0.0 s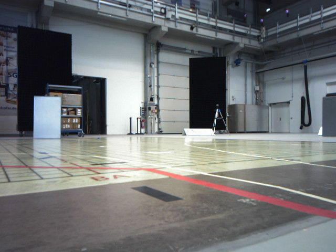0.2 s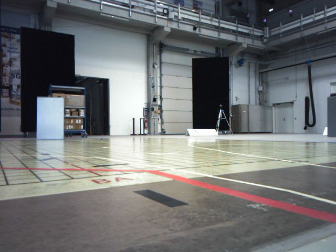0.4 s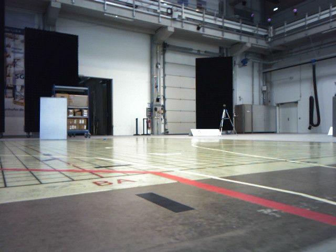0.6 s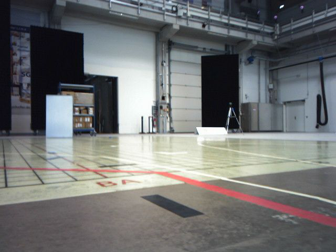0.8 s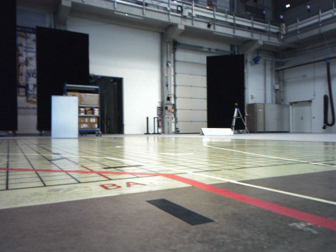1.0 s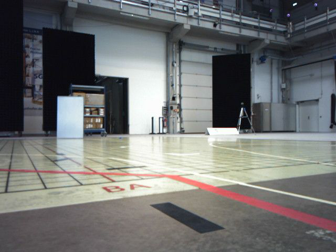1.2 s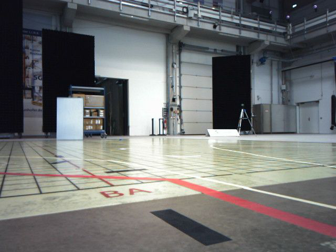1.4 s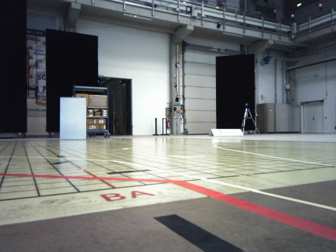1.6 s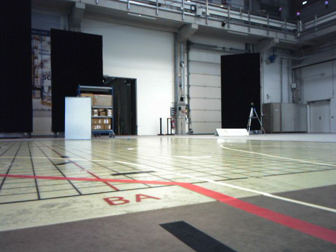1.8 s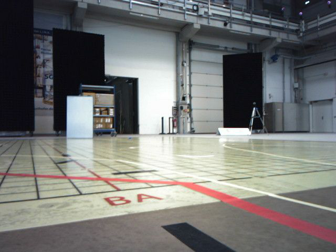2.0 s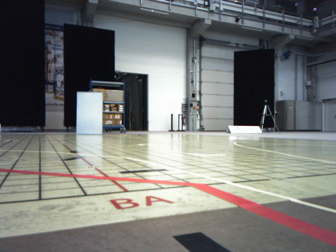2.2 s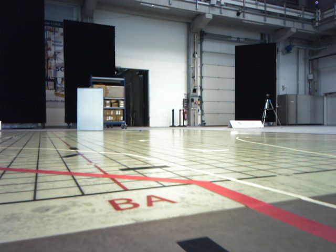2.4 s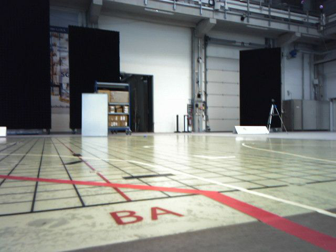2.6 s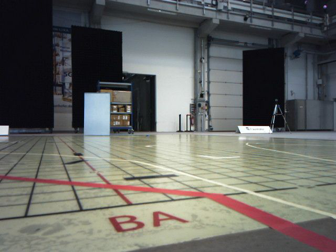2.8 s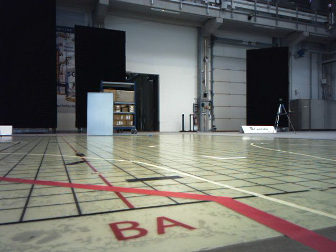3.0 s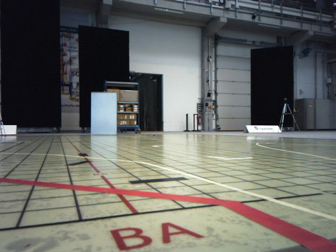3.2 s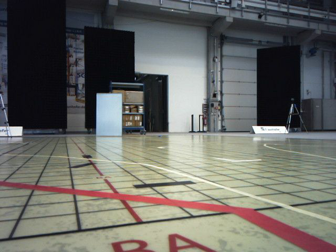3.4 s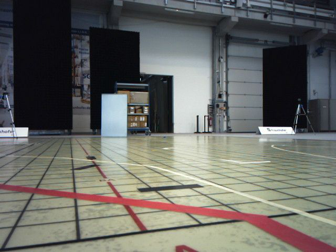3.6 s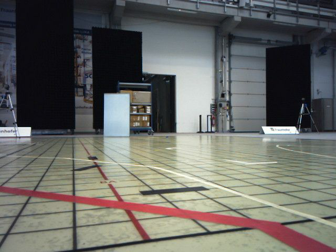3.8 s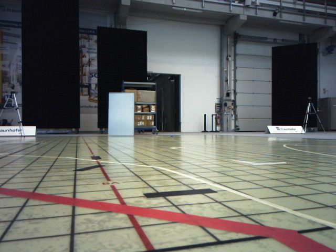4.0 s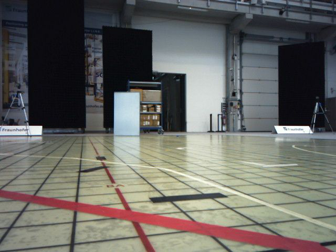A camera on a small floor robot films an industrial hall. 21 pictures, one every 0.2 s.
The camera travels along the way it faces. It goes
forward.
0.0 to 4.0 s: The scene slides to the right, as the camera pans about 15 degrees to its left. It travels forward, about 0.8 m, so what stands in front looms larger.
The film runs forward here.
